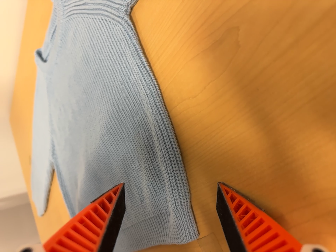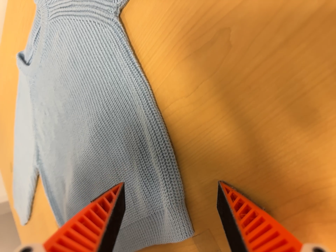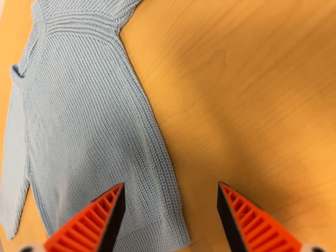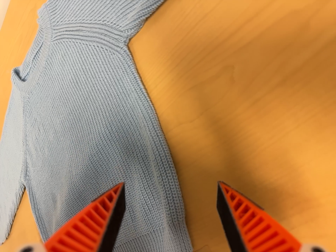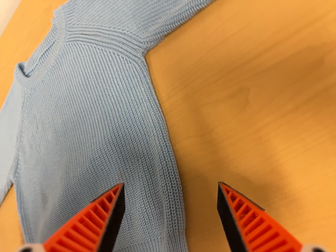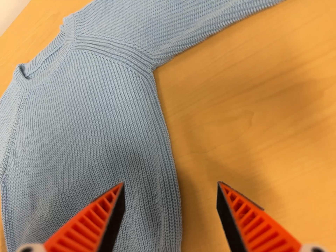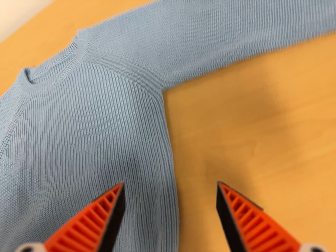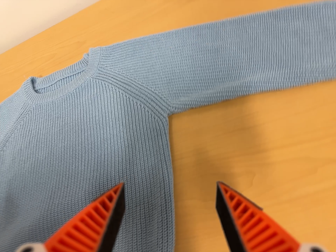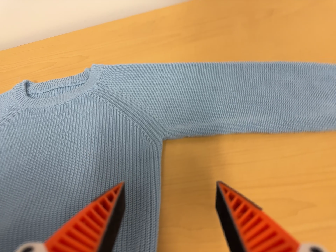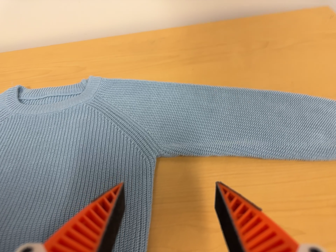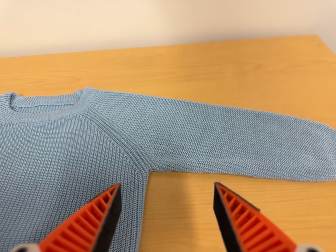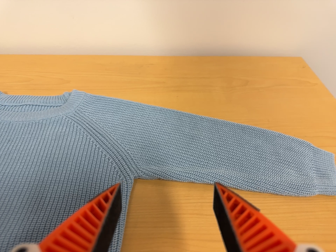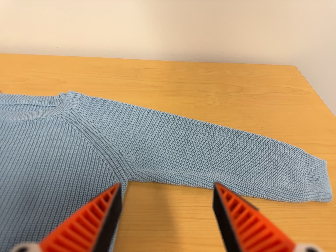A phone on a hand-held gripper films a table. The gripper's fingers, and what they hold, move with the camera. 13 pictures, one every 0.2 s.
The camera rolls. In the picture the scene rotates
clockwise.
The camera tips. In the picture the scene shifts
downward.
0.0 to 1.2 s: The camera pans to its right by about 20 degrees. It travels to its left and backward, about 12 cm. Its aim tips toward the top of its view by about 15 degrees, and the scene shifts downward. It rolls about its line of sight by about 20 degrees, and the scene rotates clockwise.
1.2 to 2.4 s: The camera pans to its right by about 20 degrees. It travels to its left, about 9 cm. Its aim tips toward the top of its view by about 25 degrees, and the scene shifts downward. It rolls about its line of sight by about 30 degrees, and the scene rotates clockwise.
The film runs backward here.
